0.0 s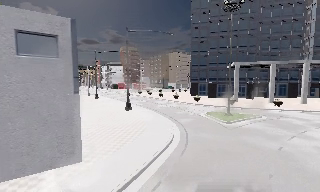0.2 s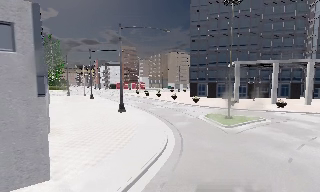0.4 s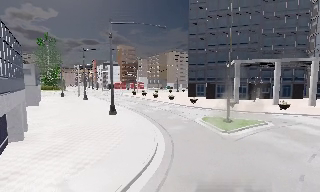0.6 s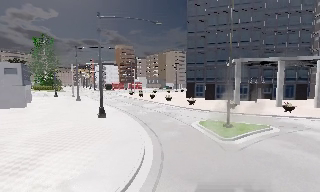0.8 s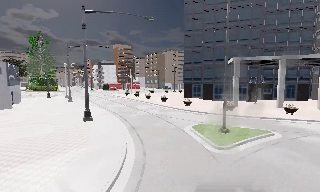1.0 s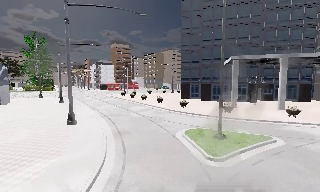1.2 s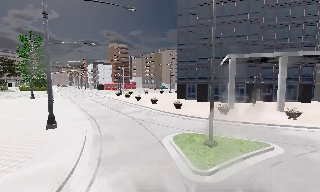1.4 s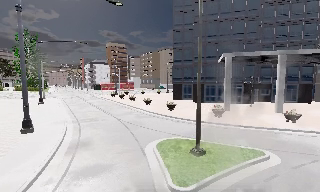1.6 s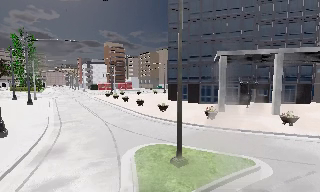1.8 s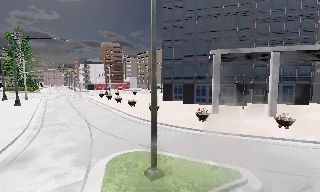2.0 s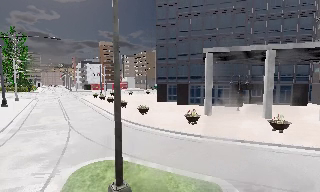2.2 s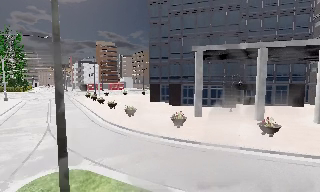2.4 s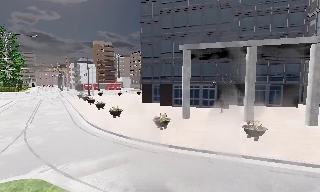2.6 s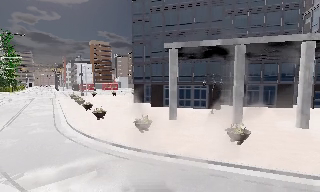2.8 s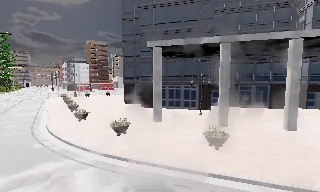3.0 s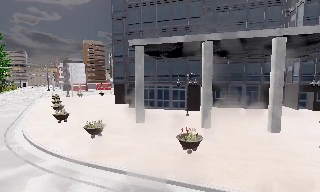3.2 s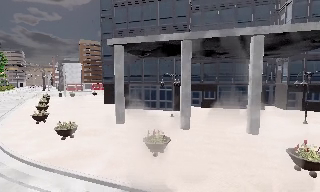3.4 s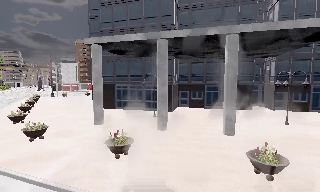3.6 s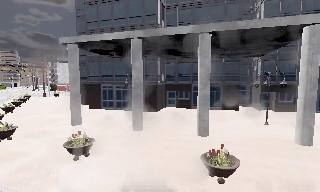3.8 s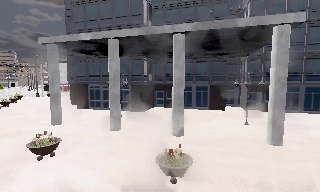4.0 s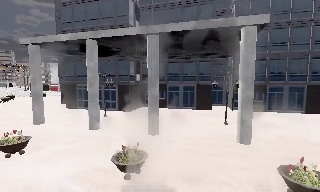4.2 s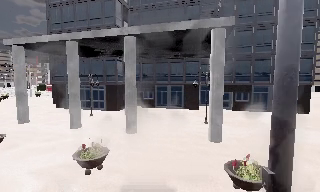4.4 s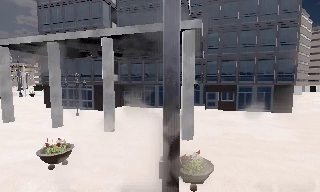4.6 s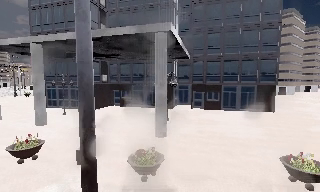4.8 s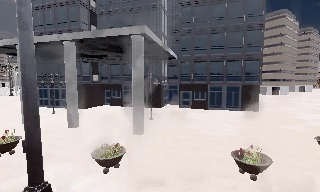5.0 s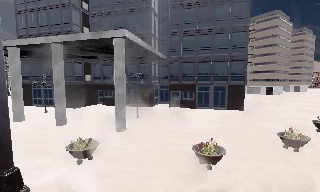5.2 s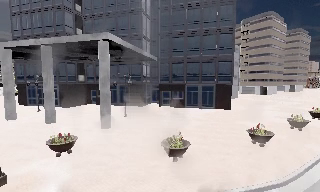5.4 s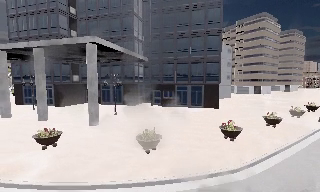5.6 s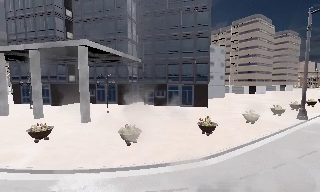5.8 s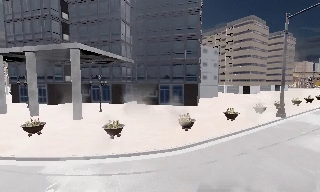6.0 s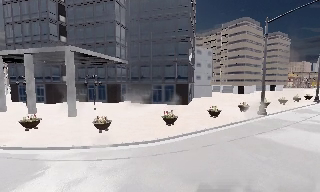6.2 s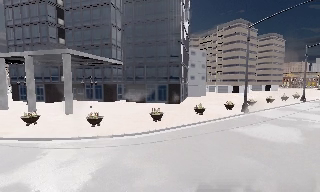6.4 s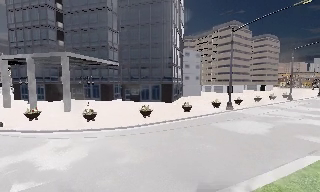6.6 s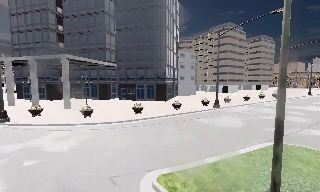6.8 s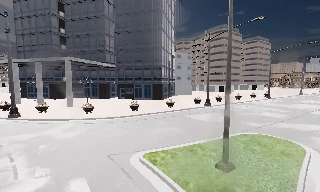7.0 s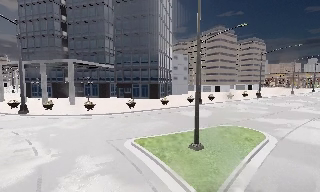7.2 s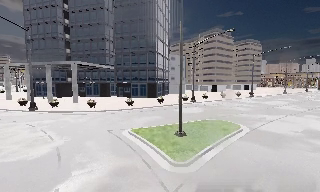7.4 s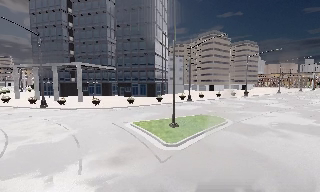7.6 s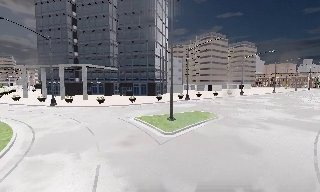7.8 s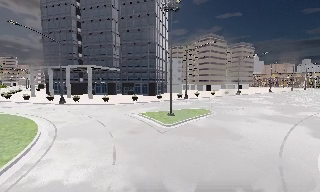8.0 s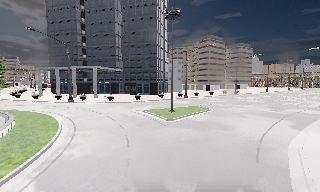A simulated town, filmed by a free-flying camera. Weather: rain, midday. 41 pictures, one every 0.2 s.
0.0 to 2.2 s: The camera travels forward and to its right, about 16 m, so what stands in front looms larger.
2.2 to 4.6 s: The camera travels to its right, about 20 m, so close, fixed things drift to the left.
4.6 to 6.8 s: The camera travels to its right and backward, about 19 m, so close, fixed things drift to the left.
6.8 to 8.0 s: The camera travels backward, about 13 m, so what stands in front gets smaller.
The film runs backward here.
